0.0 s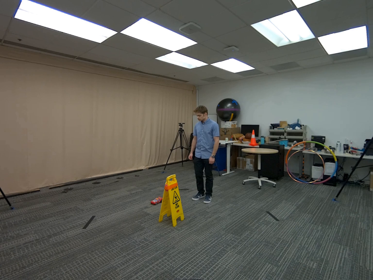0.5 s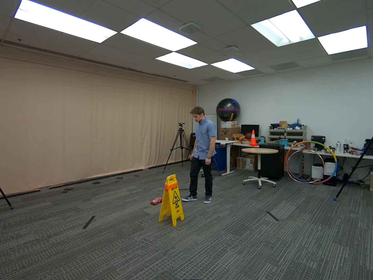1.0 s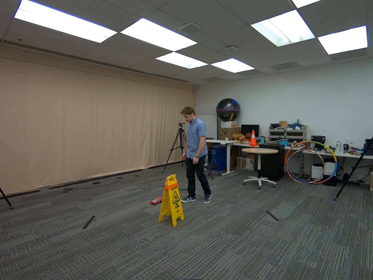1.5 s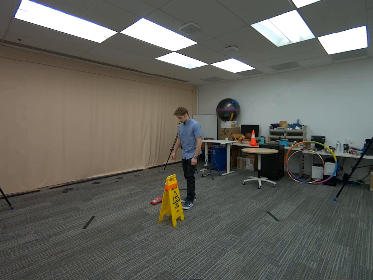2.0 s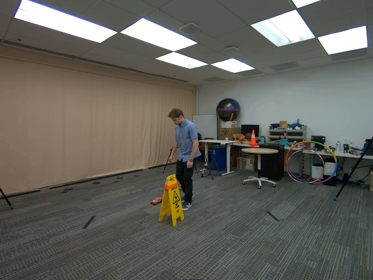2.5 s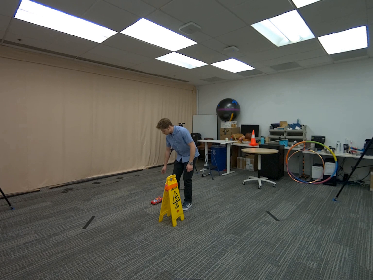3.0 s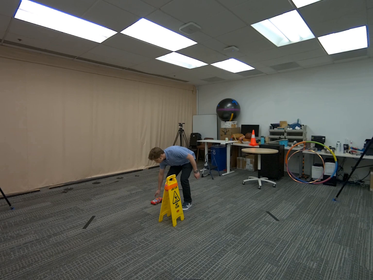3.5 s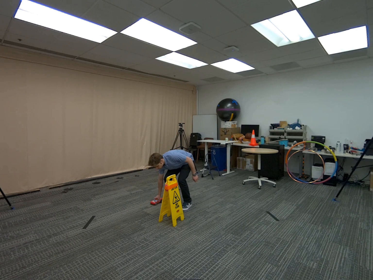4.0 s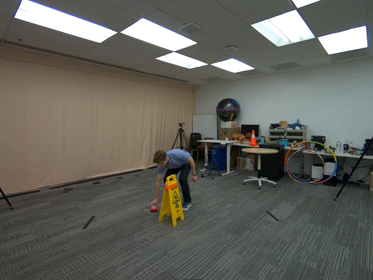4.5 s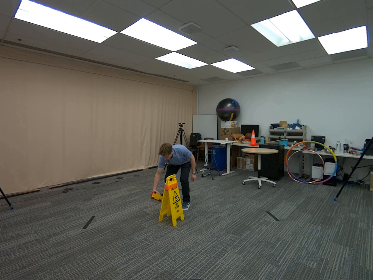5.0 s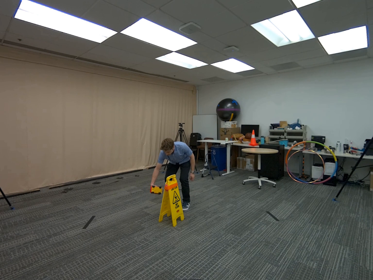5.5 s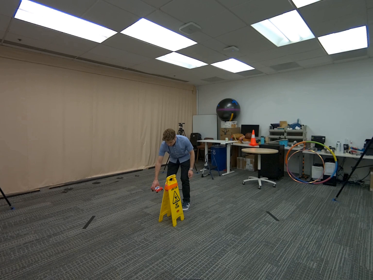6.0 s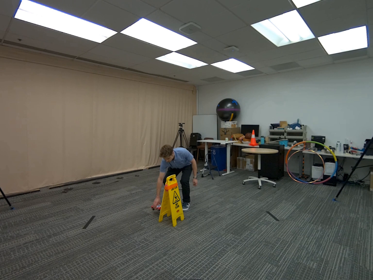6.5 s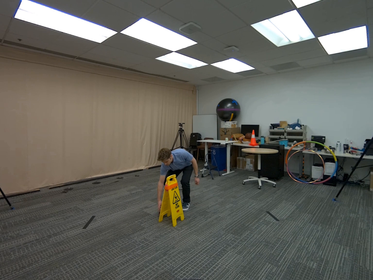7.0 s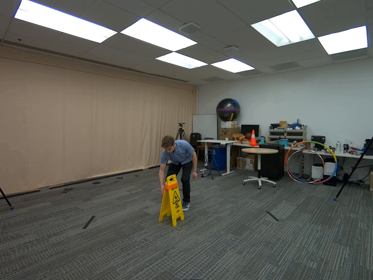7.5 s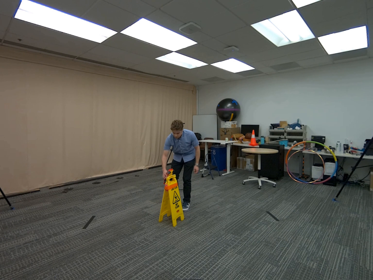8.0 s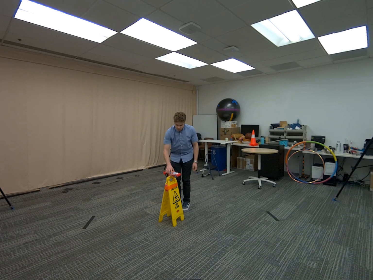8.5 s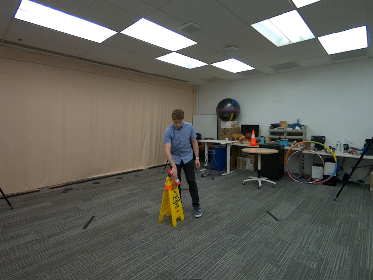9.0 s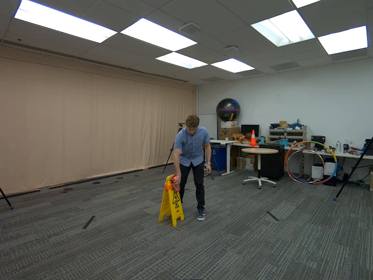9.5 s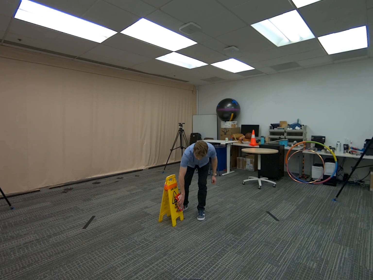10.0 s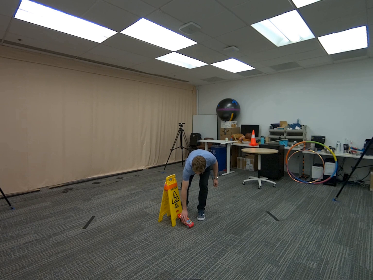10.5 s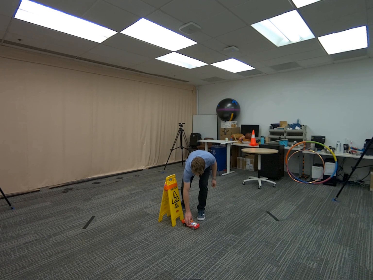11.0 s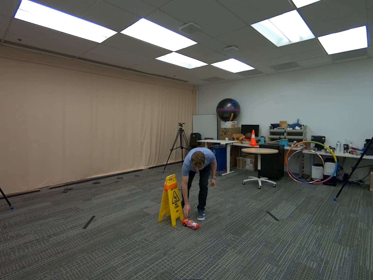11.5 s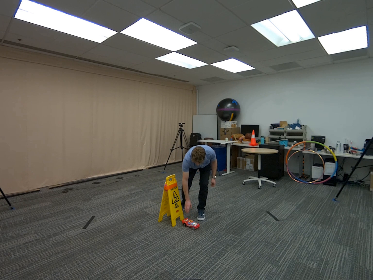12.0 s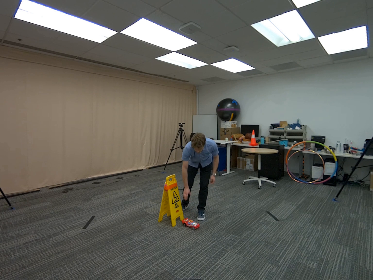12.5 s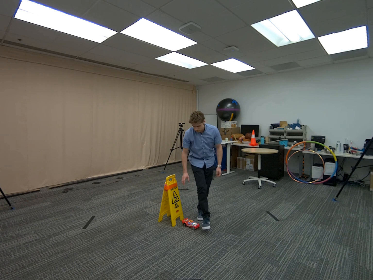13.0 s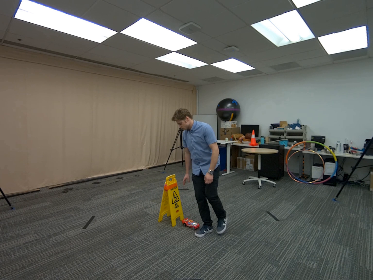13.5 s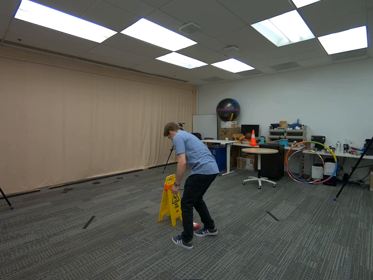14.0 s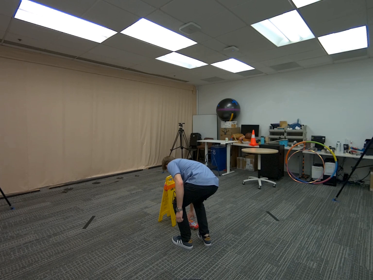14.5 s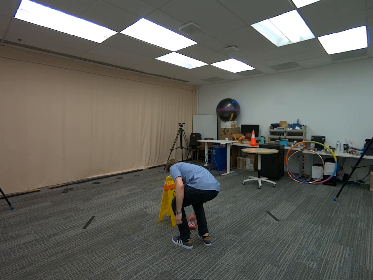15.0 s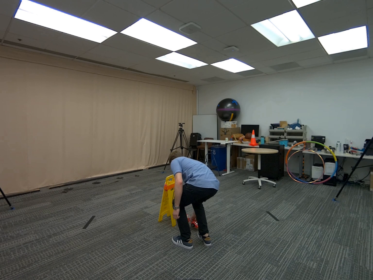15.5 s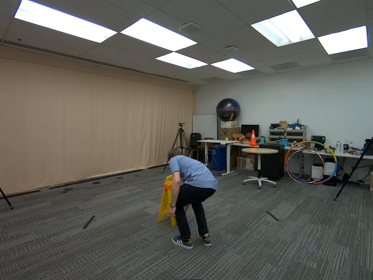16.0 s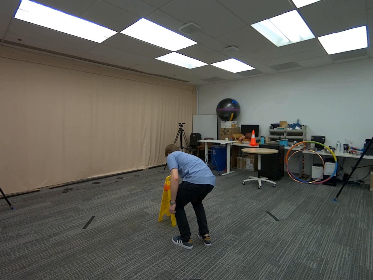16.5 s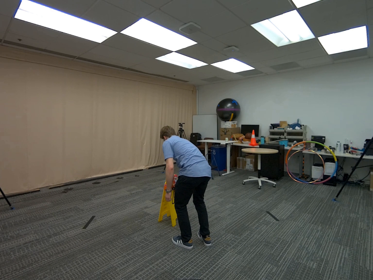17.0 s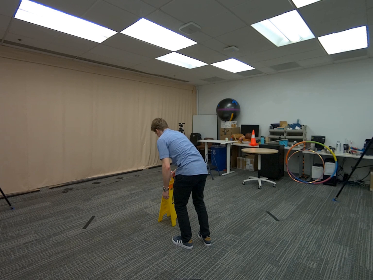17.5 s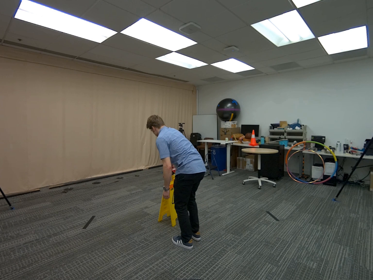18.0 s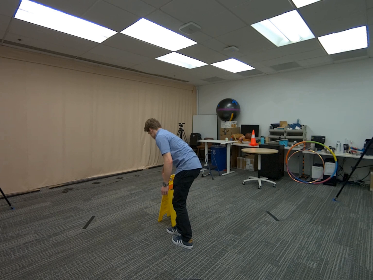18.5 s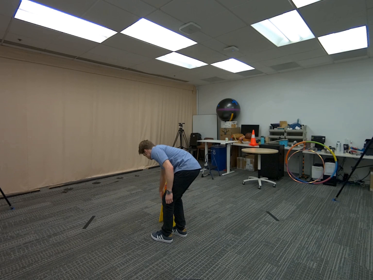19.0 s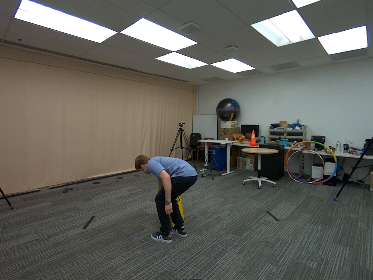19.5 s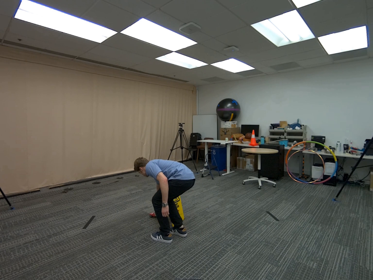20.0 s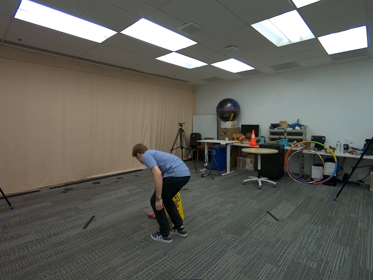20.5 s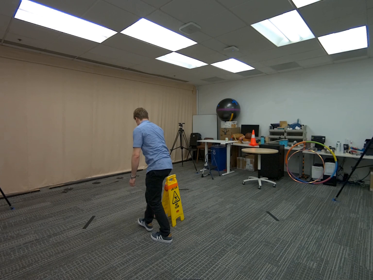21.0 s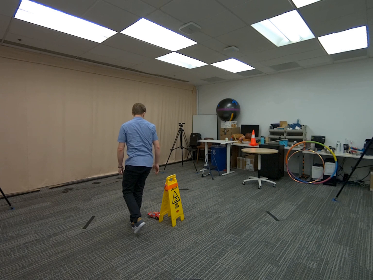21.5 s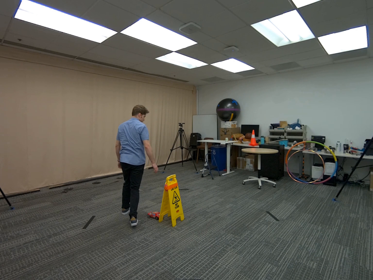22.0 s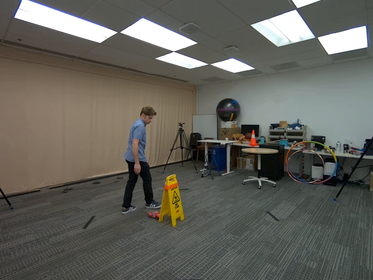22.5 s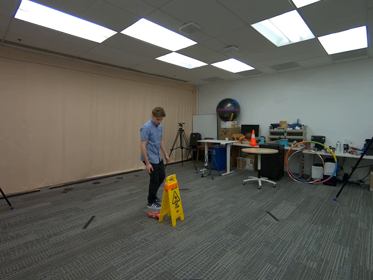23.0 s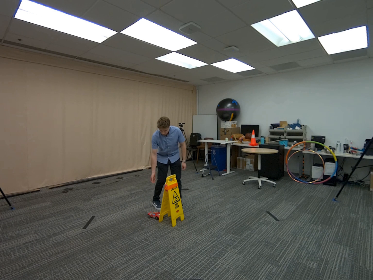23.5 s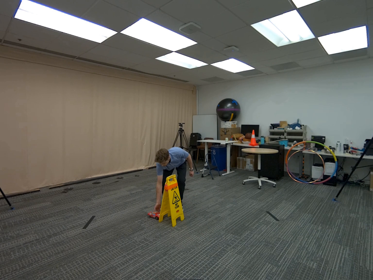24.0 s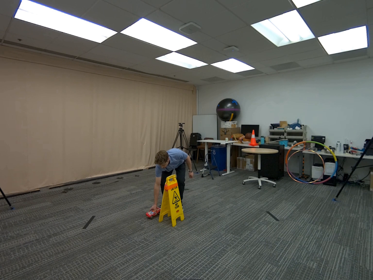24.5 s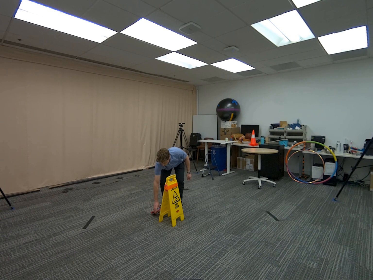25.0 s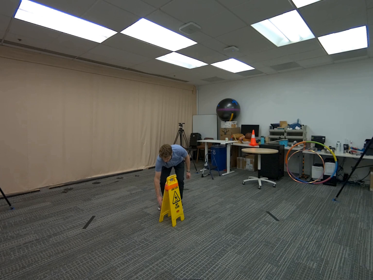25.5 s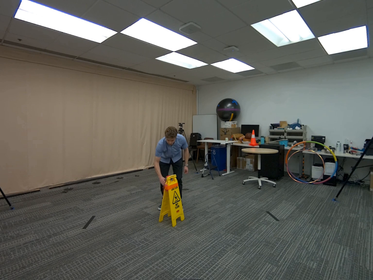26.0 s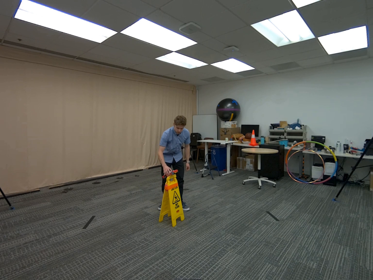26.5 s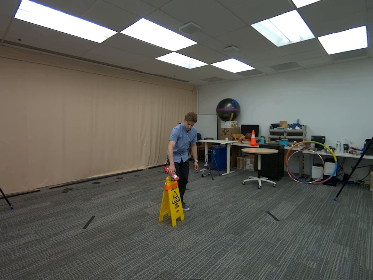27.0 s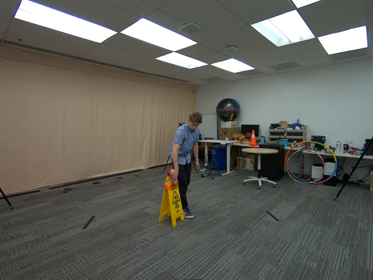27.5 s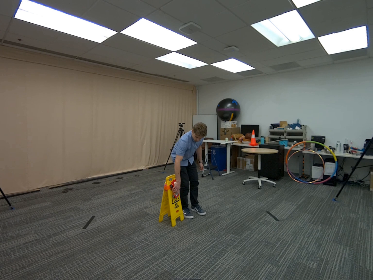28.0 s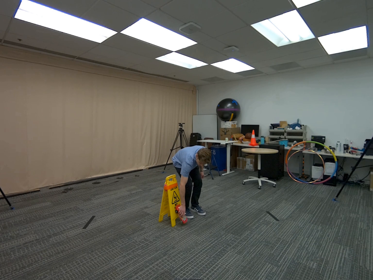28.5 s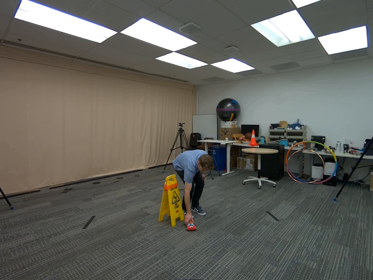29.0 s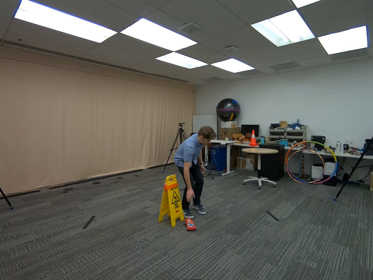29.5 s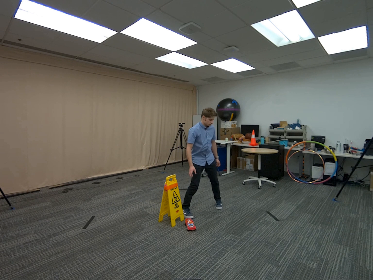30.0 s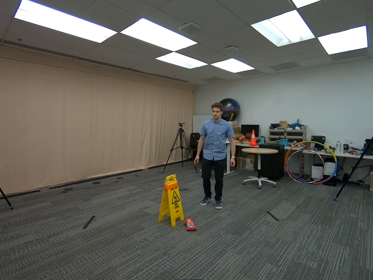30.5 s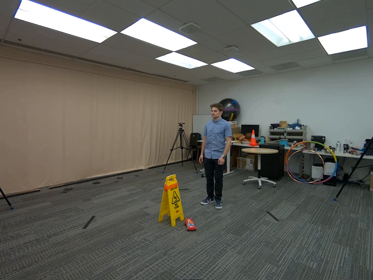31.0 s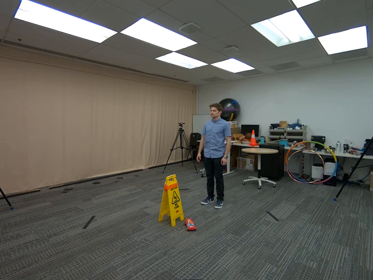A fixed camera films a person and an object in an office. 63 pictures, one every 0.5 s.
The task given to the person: Walk to the toy car and pick it up with your right hand. Put it down and roll it over the wet floor sign. Go to the other side, pick it up, and roll it back over the sign. Keep switching sides and repeating until finished.
